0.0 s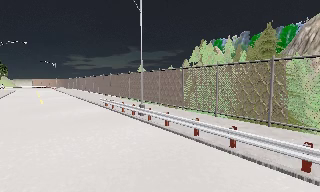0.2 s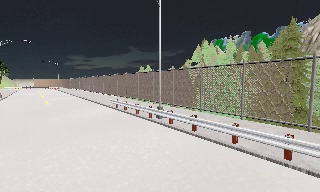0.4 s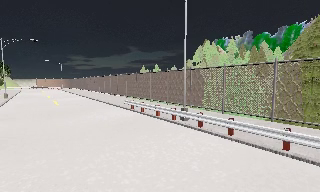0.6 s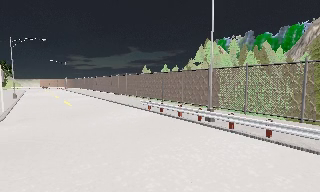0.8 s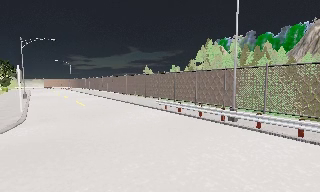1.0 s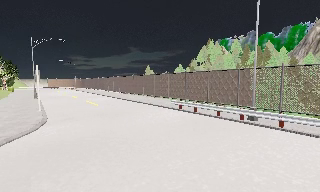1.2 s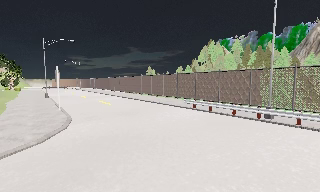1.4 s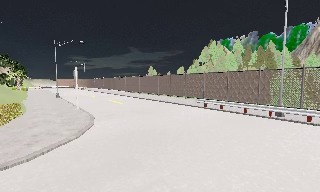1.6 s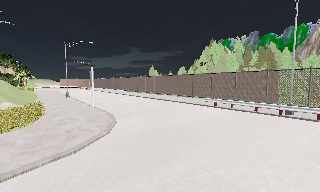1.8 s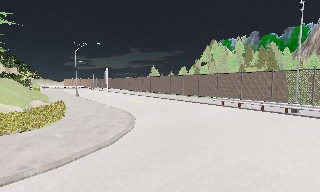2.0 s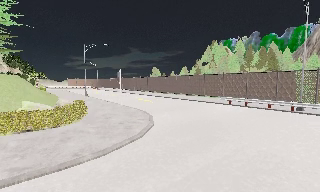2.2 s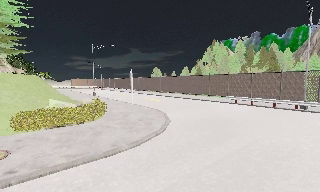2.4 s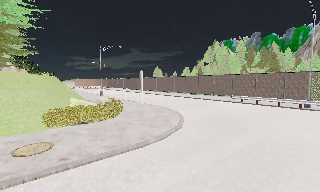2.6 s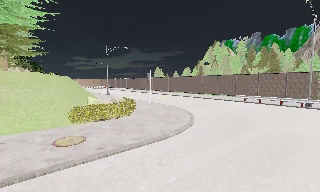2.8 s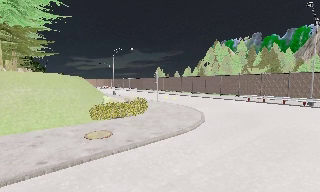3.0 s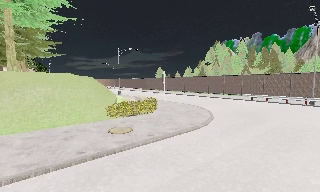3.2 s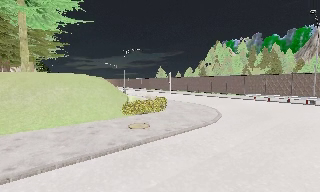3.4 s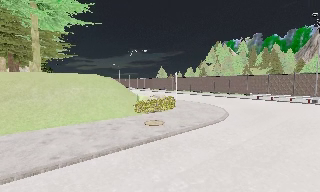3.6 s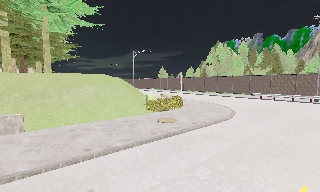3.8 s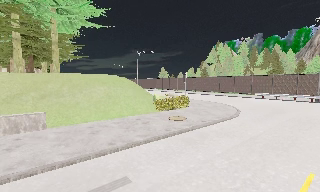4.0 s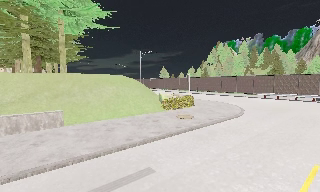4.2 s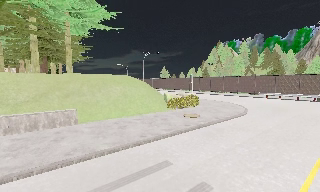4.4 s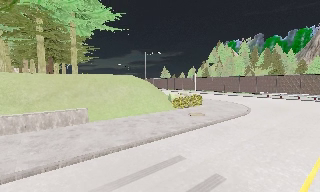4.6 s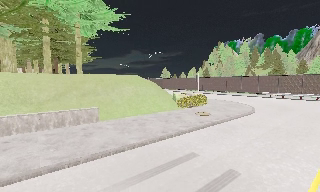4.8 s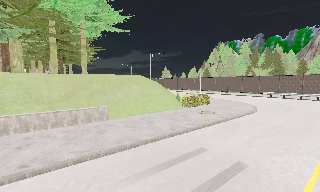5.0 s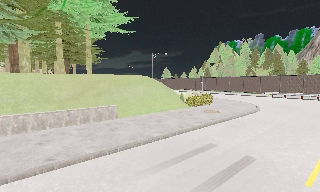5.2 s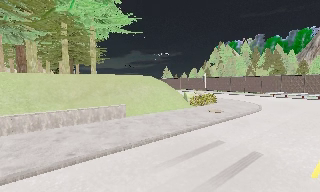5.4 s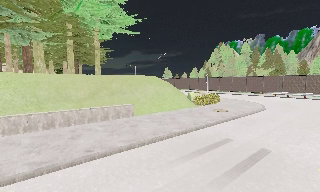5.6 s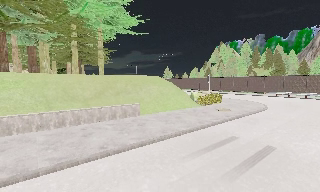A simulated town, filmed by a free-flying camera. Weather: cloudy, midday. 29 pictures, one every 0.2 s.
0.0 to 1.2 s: The camera travels to its left, about 7 m, so close, fixed things drift to the right.
1.2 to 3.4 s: The camera travels to its left and backward, about 12 m, so close, fixed things drift to the right.
3.4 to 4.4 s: The camera travels to its left and backward, about 3.5 m, so close, fixed things drift to the right. It loses speed.
4.4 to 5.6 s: The camera travels to its left and backward, about 3 m, so close, fixed things drift to the right.
The film runs forward here.
